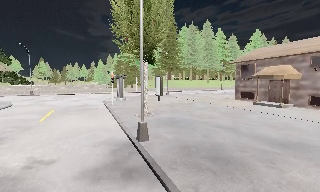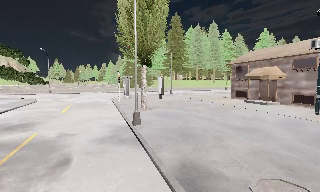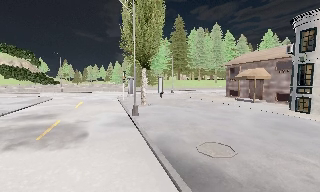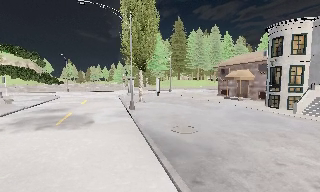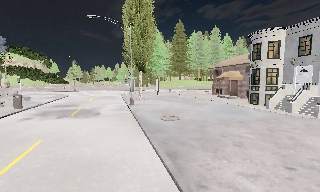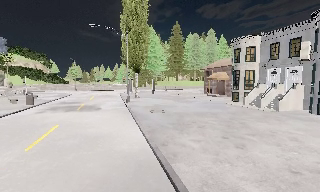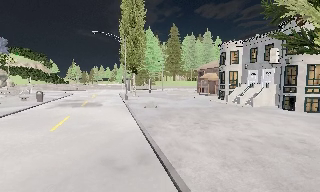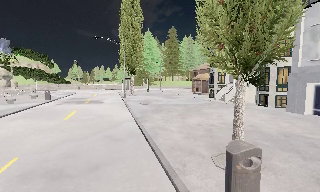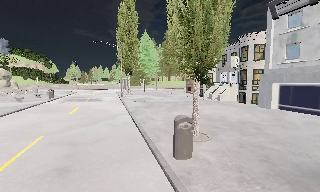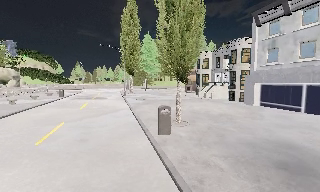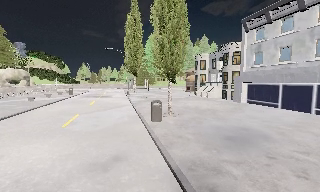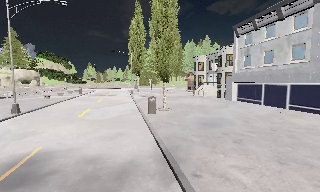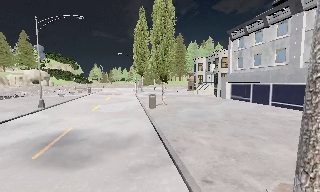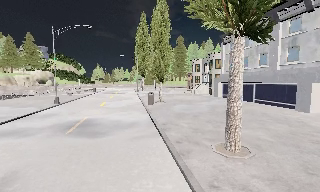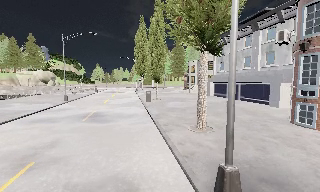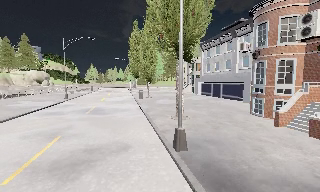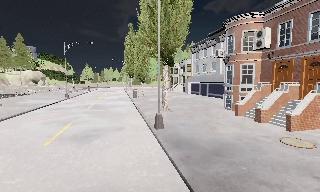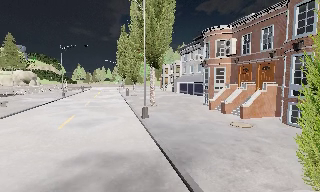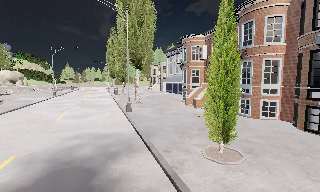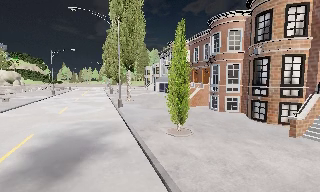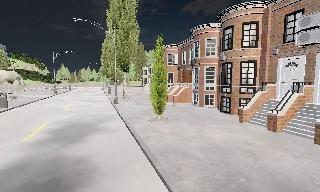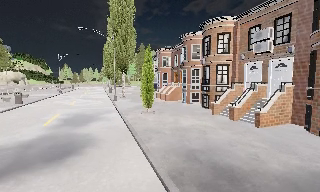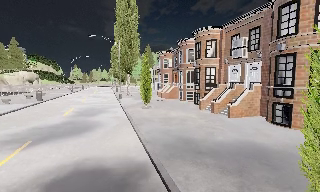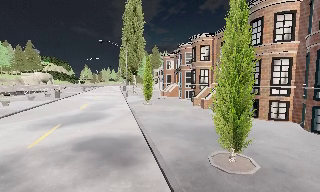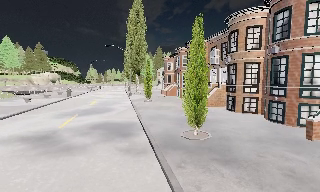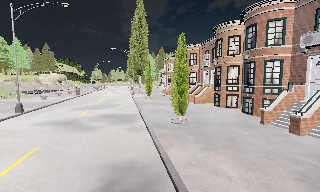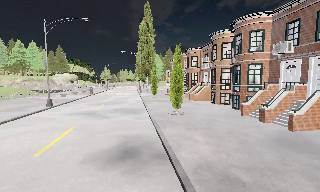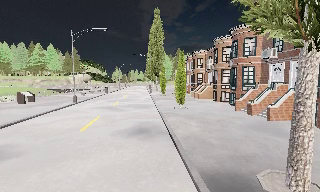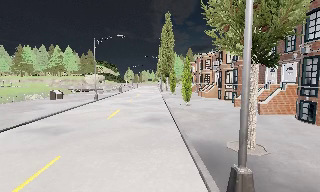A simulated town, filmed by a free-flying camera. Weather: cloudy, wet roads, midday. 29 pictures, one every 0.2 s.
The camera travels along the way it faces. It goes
backward.
0.0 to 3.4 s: The camera travels backward, about 40 m, so what stands in front gets smaller.
3.4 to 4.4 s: The camera travels backward and to its right, about 12 m, so what stands in front gets smaller.
4.4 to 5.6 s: The camera pans to its left, which is counterclockwise from overhead, by about 15 degrees. It travels backward, about 14 m, so what stands in front gets smaller.
The film runs backward here.
